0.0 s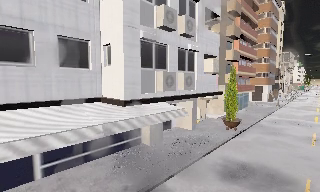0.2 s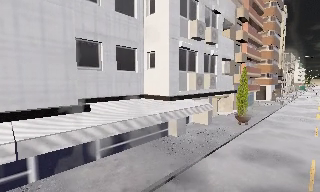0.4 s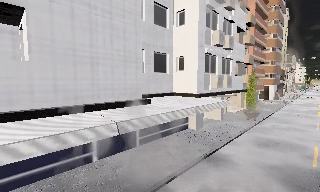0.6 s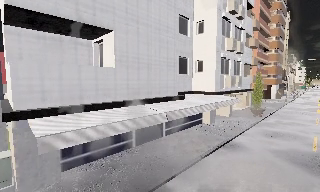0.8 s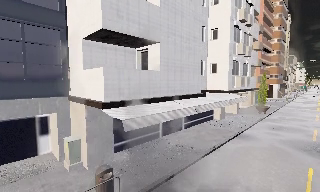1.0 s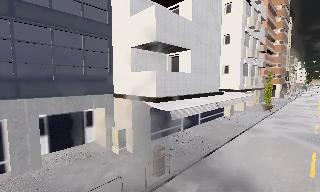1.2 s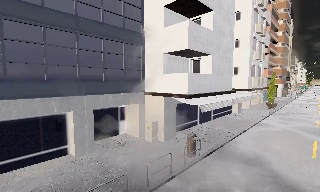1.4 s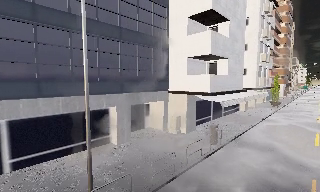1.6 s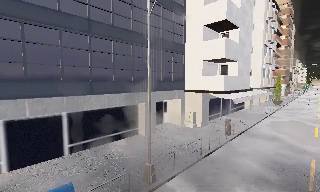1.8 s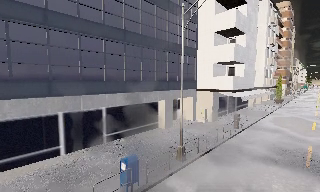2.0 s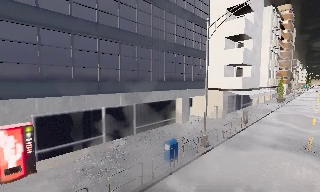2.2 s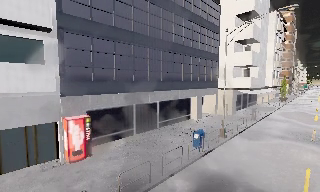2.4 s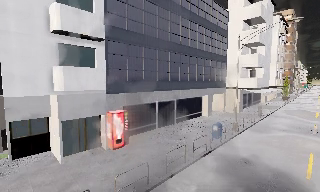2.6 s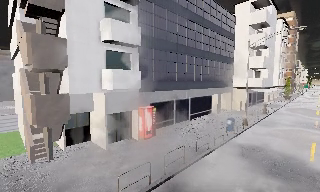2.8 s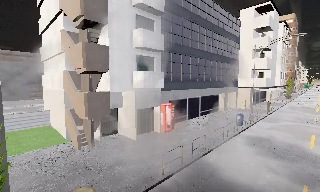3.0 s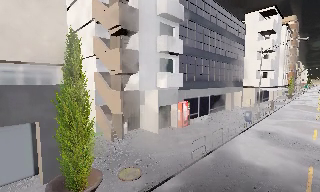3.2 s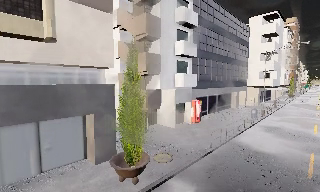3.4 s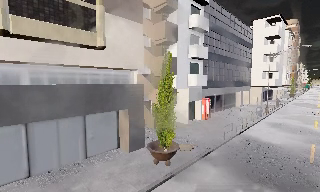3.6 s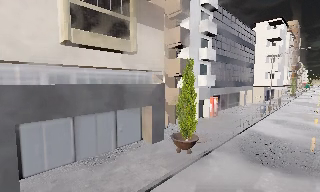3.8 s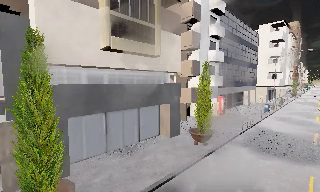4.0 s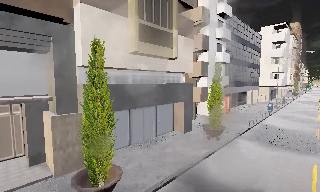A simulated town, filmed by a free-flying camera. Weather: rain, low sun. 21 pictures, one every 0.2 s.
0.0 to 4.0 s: The camera travels to its left and backward, about 45 m, so close, fixed things drift to the right.
The film runs backward here.
